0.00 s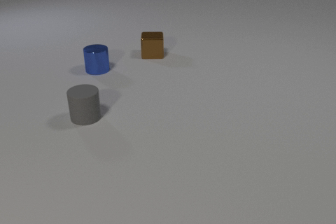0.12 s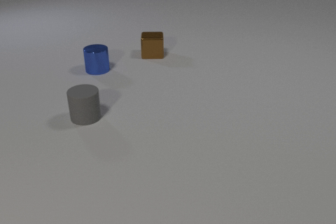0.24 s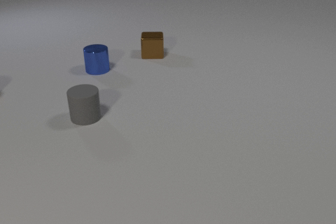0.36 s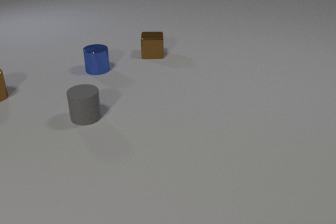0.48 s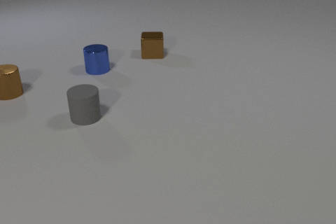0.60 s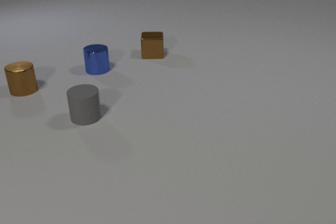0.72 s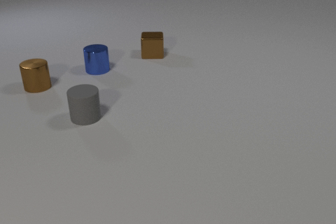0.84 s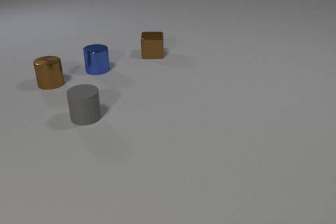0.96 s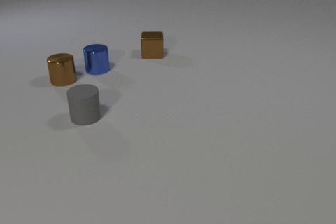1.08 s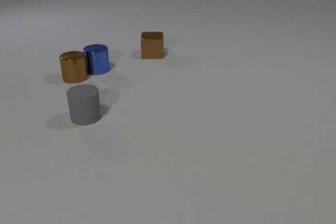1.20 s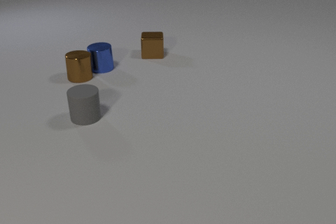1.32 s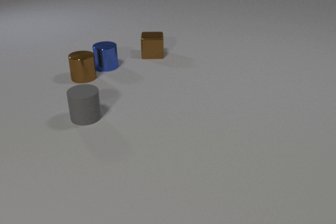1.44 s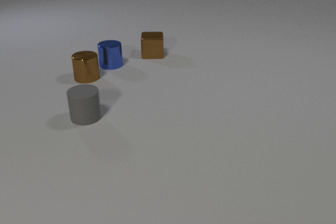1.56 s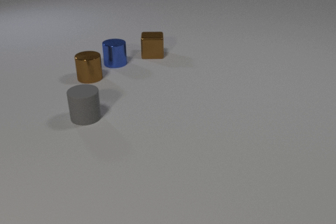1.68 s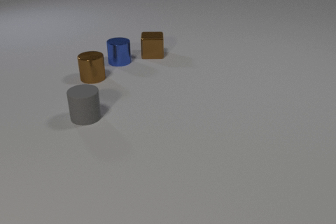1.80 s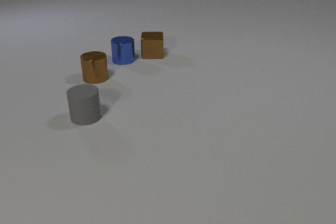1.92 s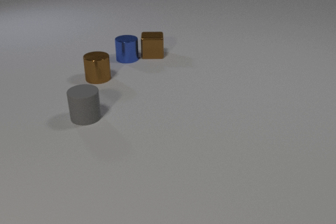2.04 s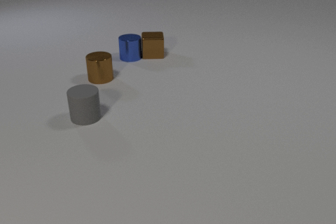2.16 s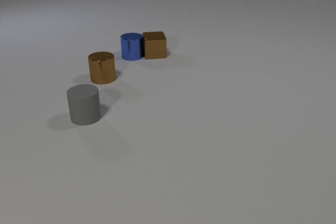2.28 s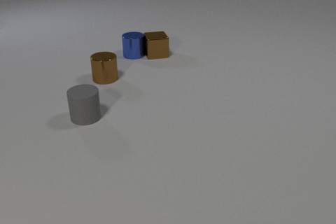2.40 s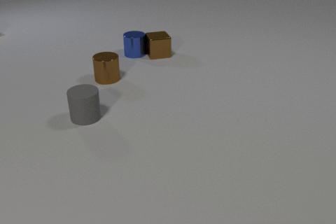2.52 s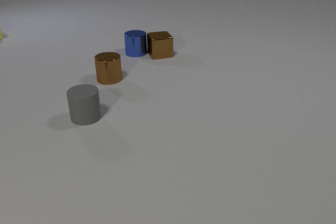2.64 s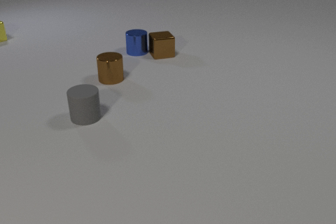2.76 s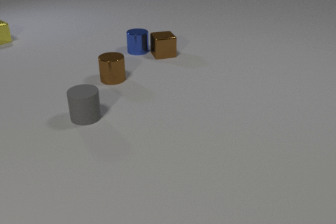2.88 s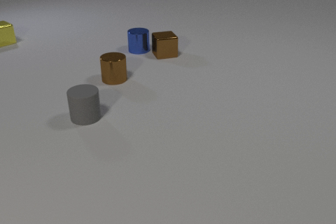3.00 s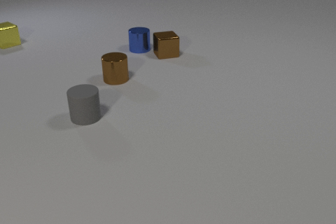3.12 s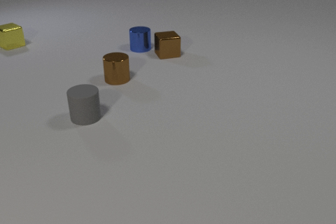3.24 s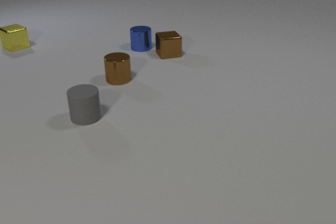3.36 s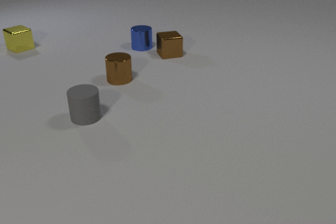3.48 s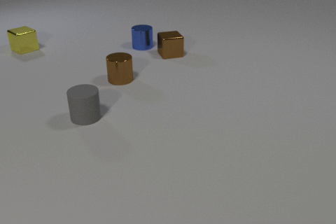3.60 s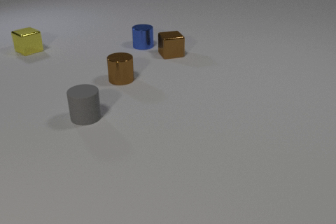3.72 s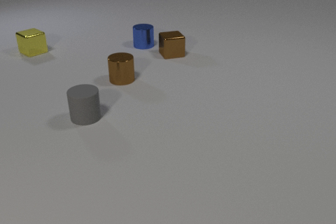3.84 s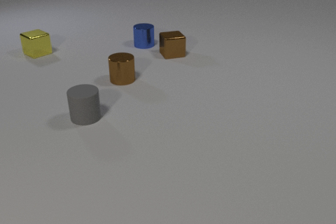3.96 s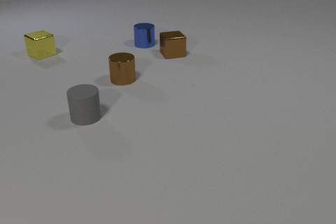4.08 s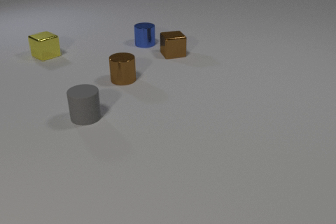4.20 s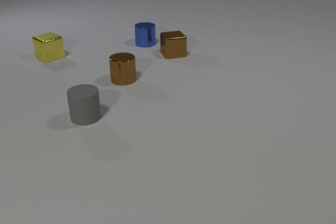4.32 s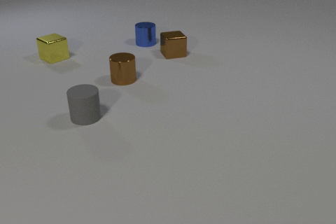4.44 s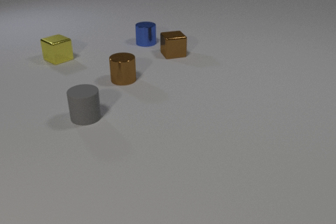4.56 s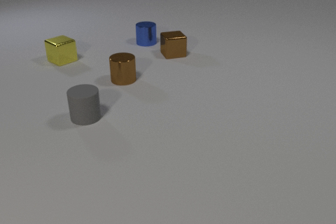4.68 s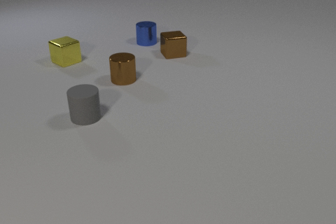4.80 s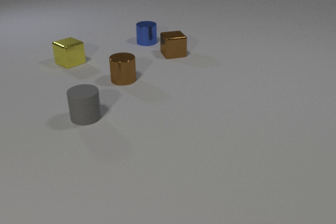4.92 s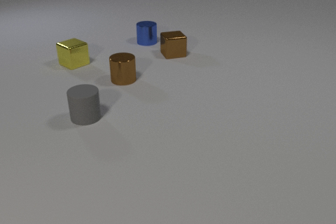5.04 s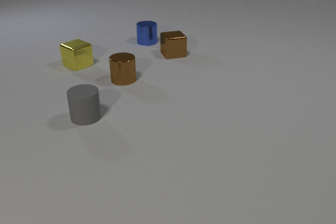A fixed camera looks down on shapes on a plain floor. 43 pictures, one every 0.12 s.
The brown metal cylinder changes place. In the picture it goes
to the right.
0.00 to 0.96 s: The brown metal cylinder comes in at the left edge, slides to the right.
0.96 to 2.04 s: The brown metal cylinder slides to the right. The blue metal cylinder slides to the right and away from the camera. The brown metal cylinder and the blue metal cylinder collide. The blue metal cylinder and the brown metal cube collide.
2.04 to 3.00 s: The brown metal cylinder slides to the right. The blue metal cylinder slides away from the camera and to the right. The brown metal cube slides to the right. The yellow metal cube comes in at the left edge, slides toward the camera and to the right.
3.00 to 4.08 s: The brown metal cylinder slides to the right. The blue metal cylinder slides away from the camera. The brown metal cube slides to the right. The yellow metal cube slides toward the camera and to the right.
4.08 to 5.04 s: The blue metal cylinder slides away from the camera. The yellow metal cube slides toward the camera and to the right.
Are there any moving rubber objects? no.
How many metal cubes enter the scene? 1.
What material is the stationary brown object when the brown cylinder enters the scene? metal.
